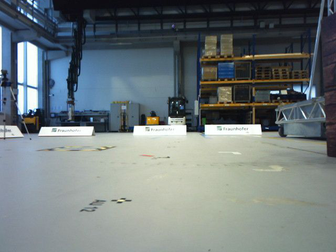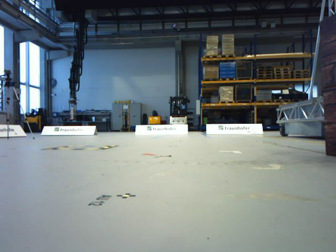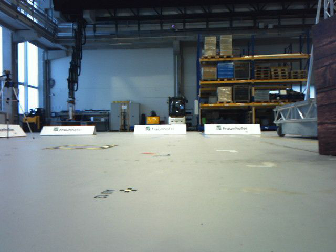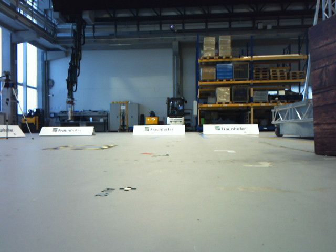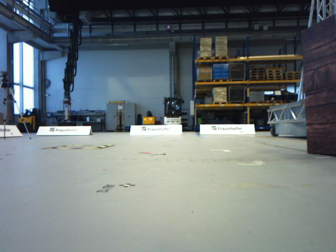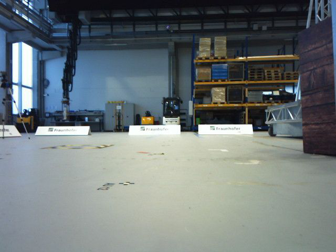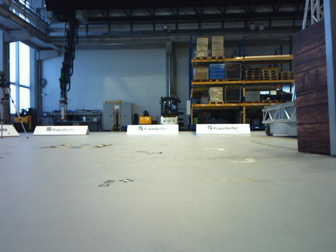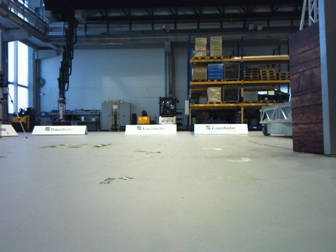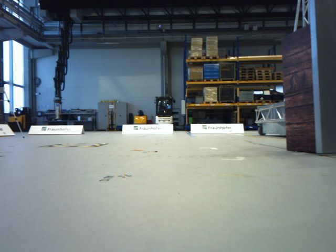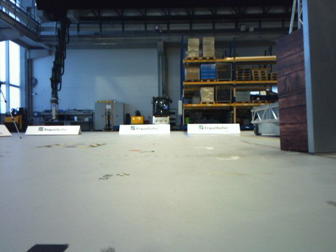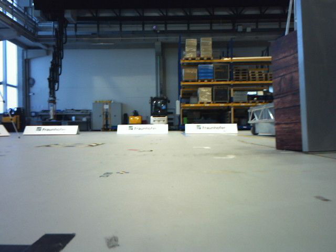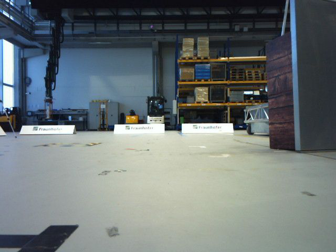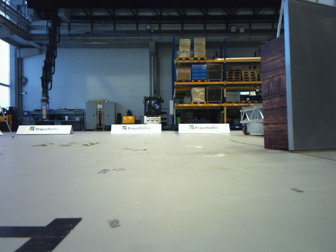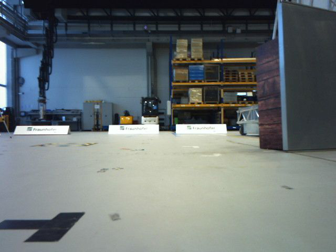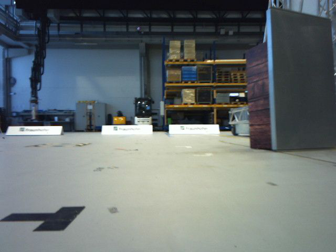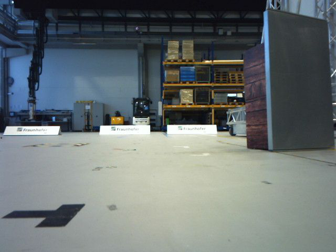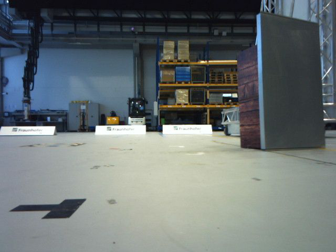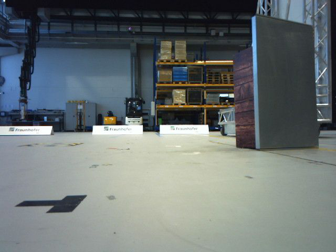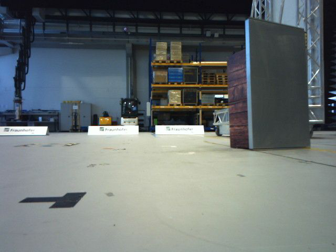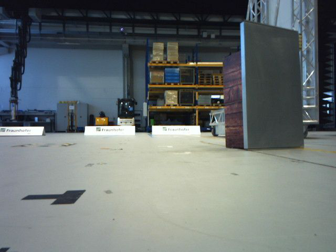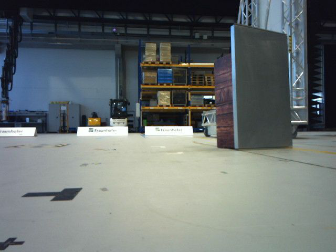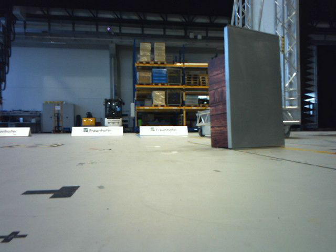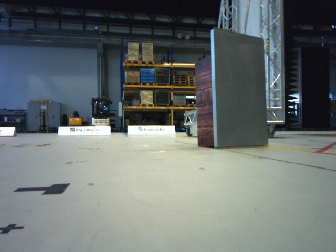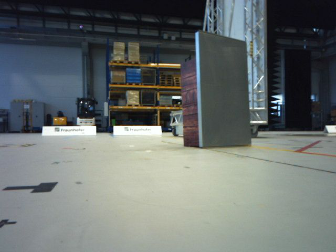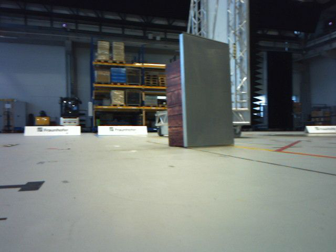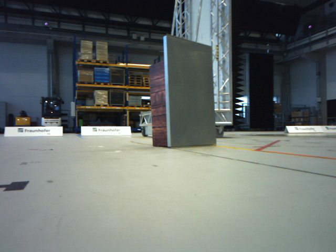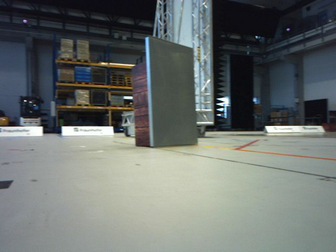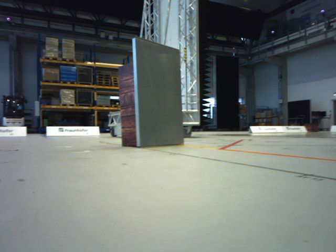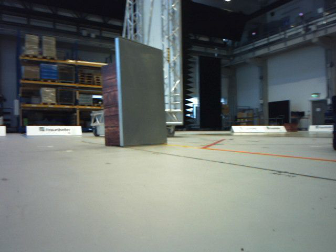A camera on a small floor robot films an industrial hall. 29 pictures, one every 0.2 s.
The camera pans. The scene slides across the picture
to the left.
The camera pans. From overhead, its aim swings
clockwise.
0.0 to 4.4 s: The camera swings to its right by about 15 degrees, and the scene slides to the left. It travels backward, about 0.9 m, so what stands in front gets smaller.
4.4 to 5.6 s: The camera pans to its right, which is clockwise from overhead, by about 15 degrees. It travels backward, about 0.2 m, so what stands in front gets smaller.
The film runs backward here.
